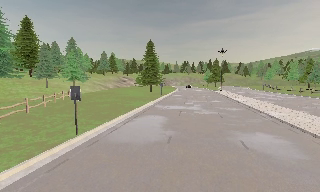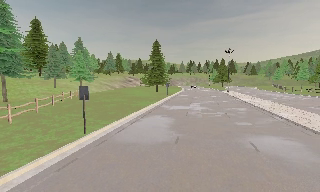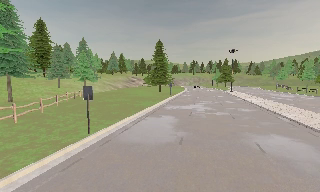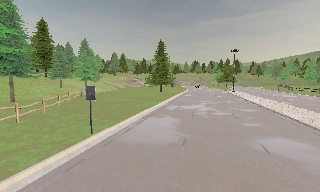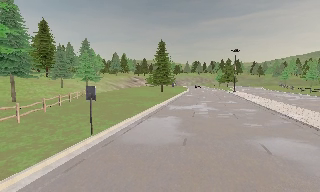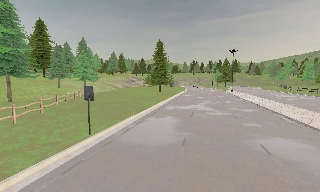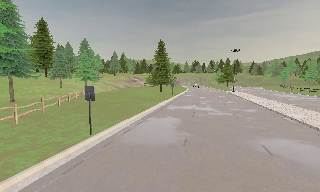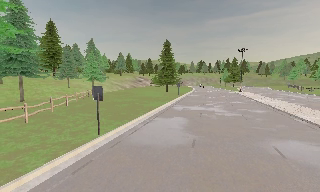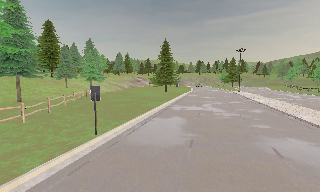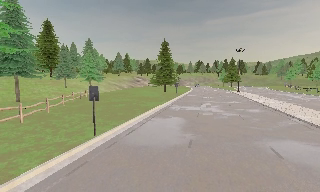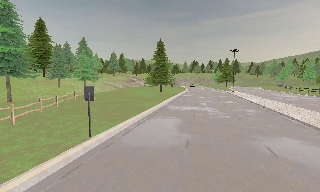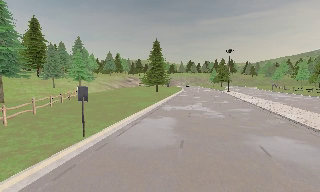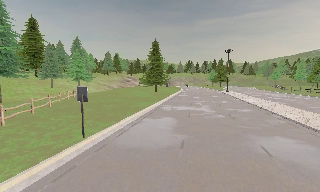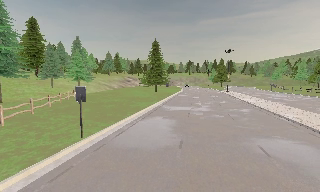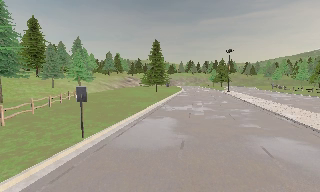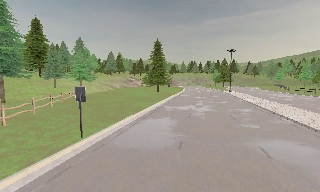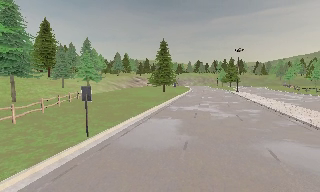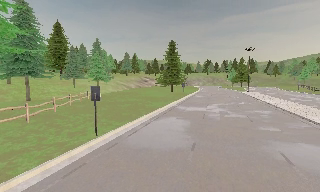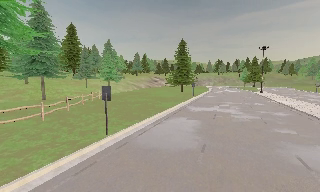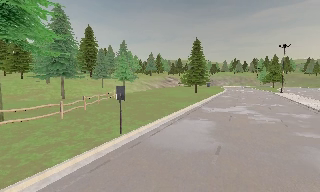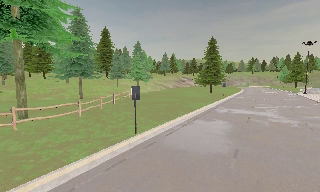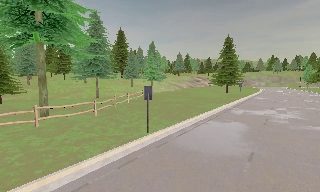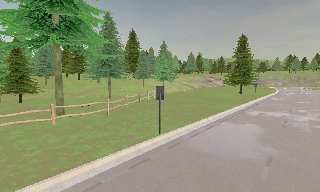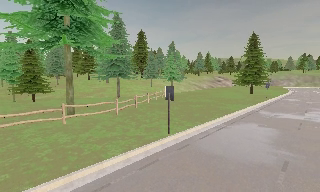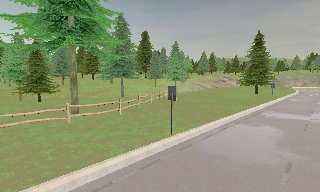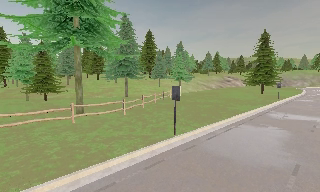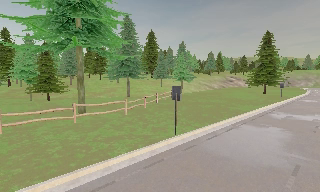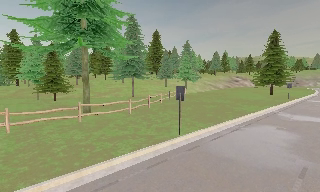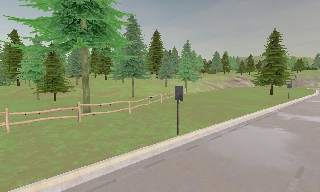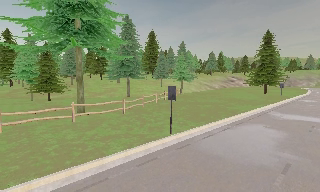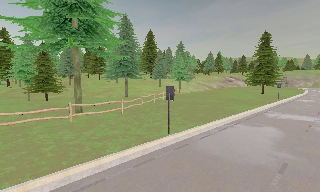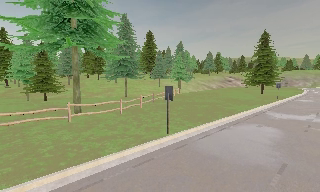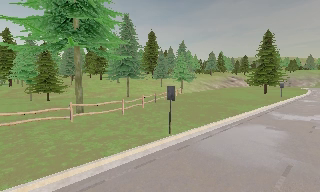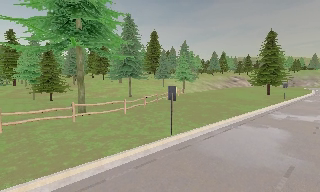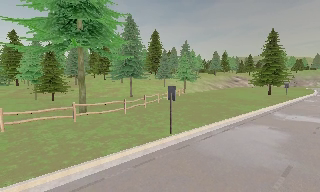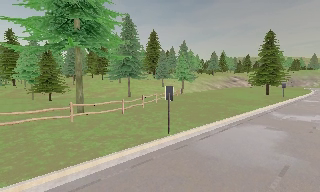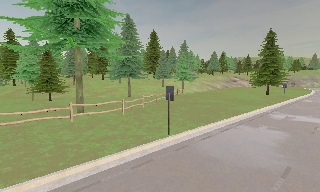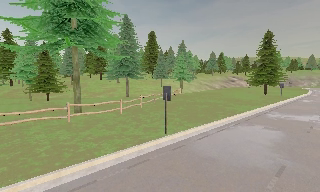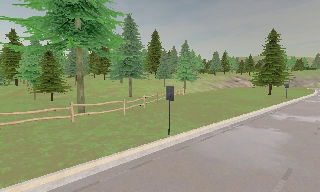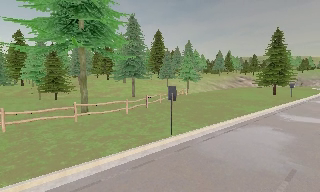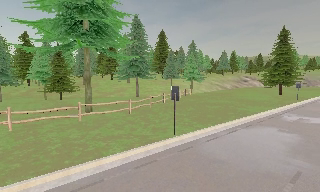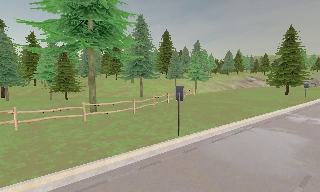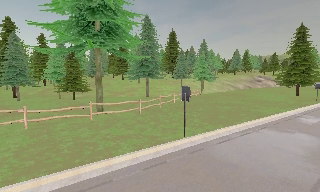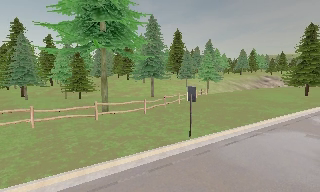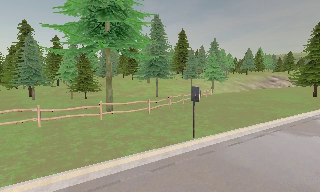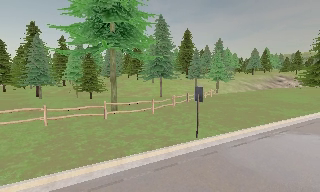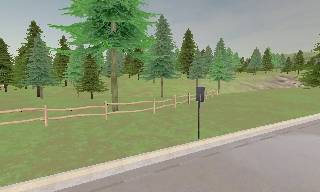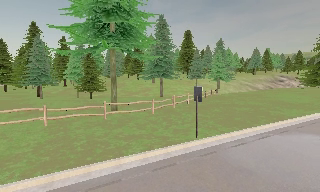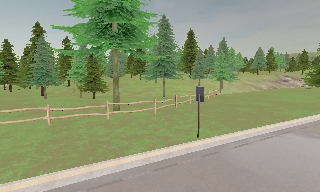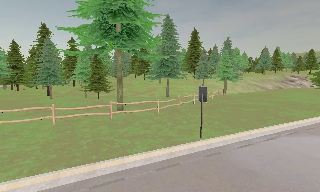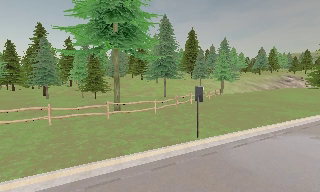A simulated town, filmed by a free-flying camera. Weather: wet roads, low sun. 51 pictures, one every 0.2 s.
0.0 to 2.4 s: The camera travels forward, about 0.5 m, so what stands in front looms larger.
2.4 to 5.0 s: The camera pans to its left, which is counterclockwise from overhead, by about 35 degrees. It travels forward, about 0.5 m.
5.0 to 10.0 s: The camera pans to its left, which is counterclockwise from overhead, by about 15 degrees. It travels to its right, about 1 m.
The film runs backward here.
